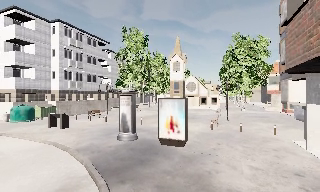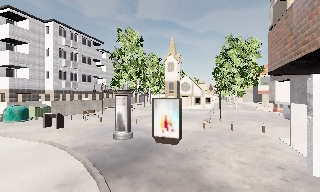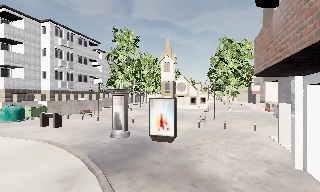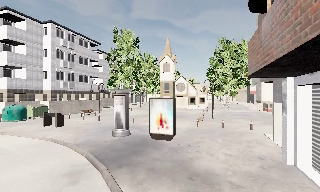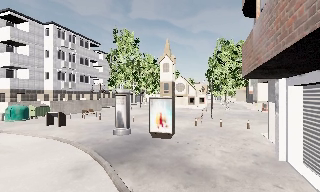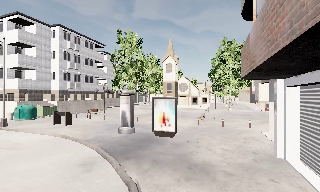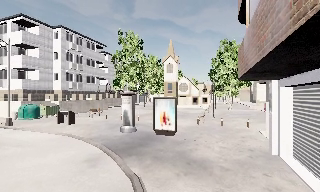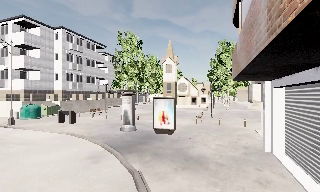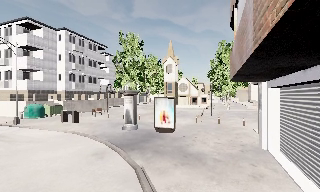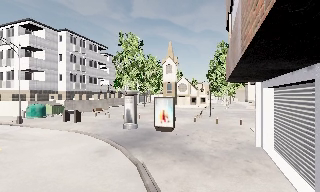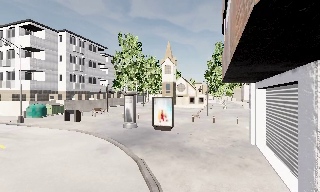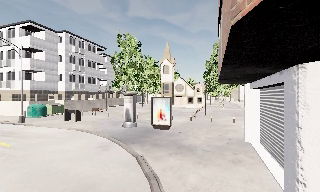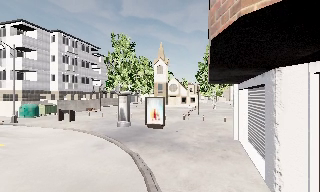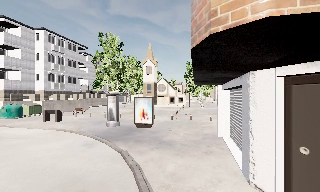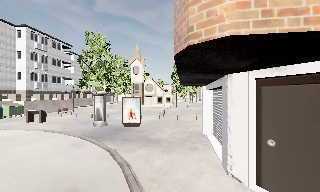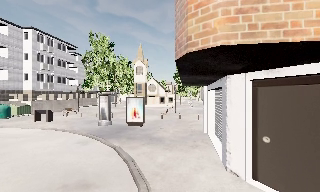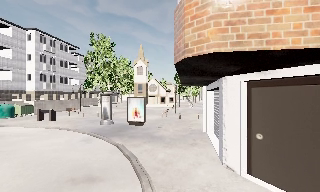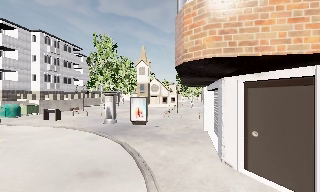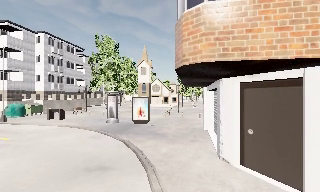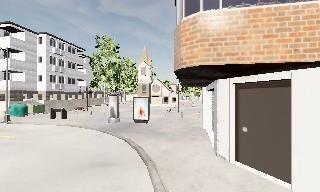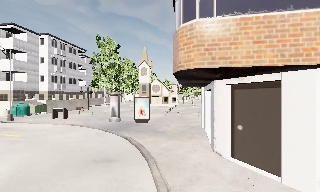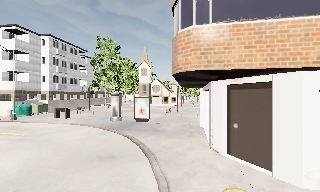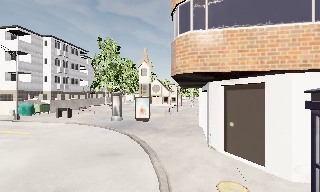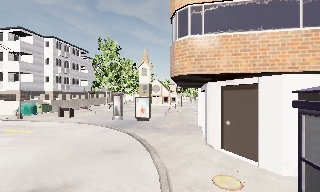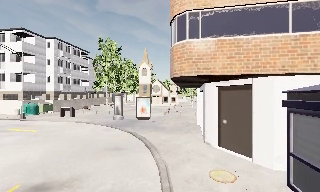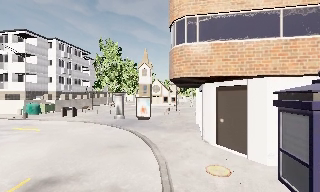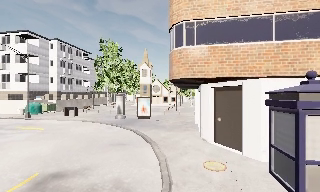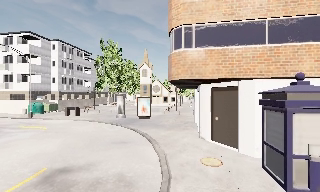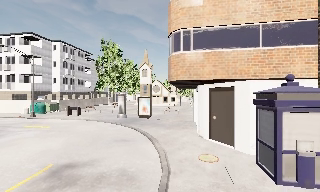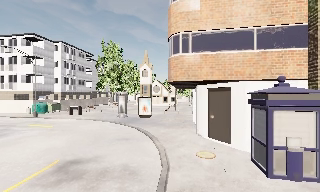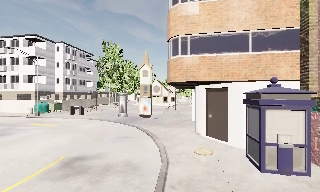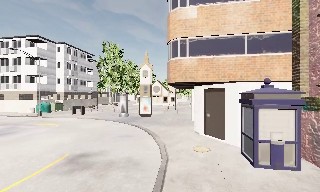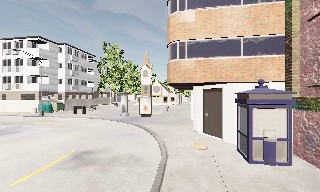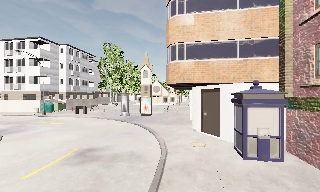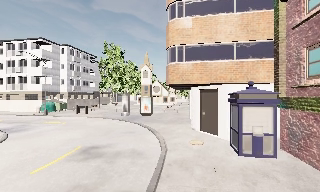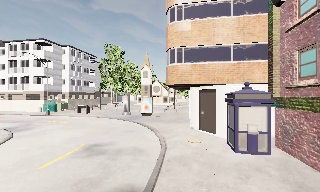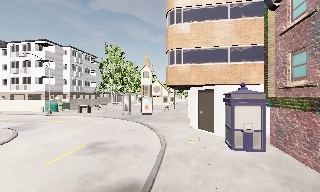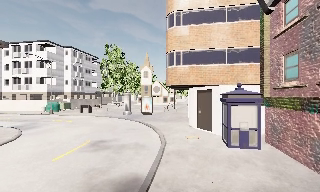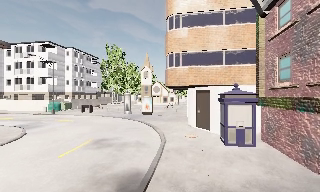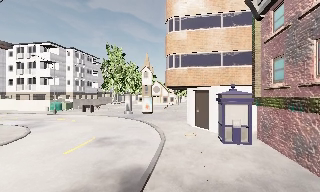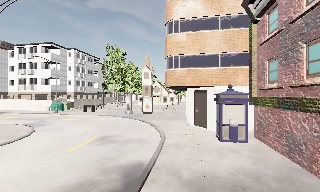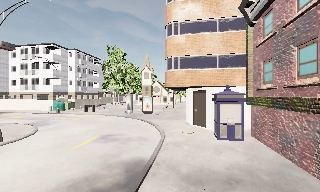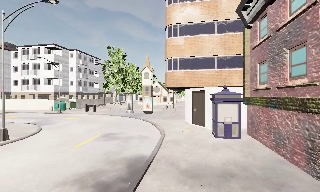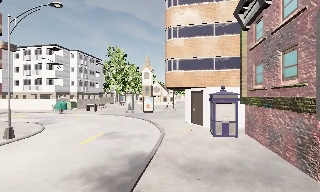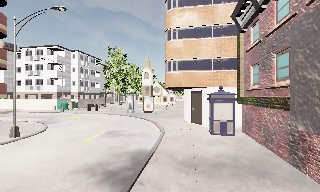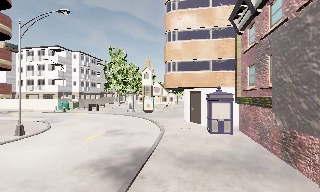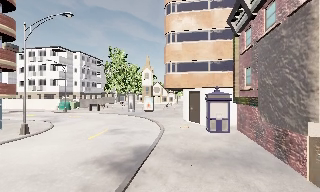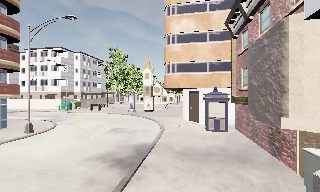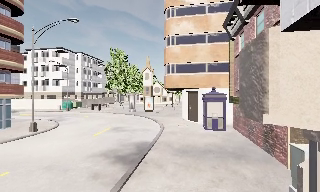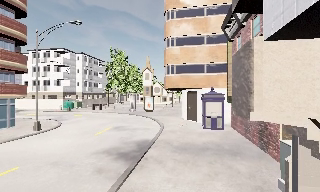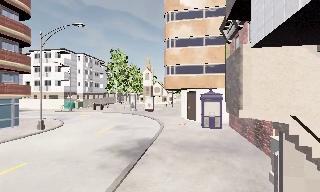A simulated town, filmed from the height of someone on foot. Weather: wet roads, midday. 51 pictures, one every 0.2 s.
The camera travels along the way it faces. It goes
backward.
0.0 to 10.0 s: The scene slides to the left, as the camera pans about 10 degrees to its right. It travels backward, about 18 m, so what stands in front gets smaller.
The film runs backward here.
